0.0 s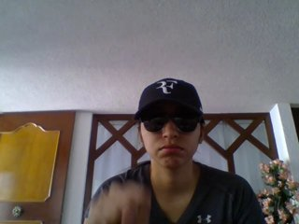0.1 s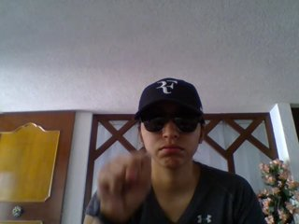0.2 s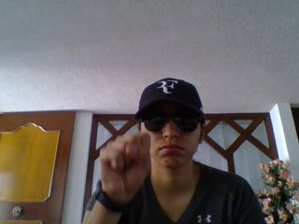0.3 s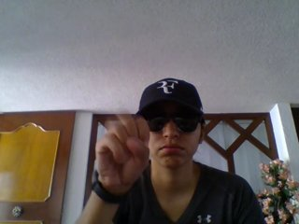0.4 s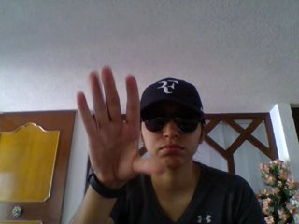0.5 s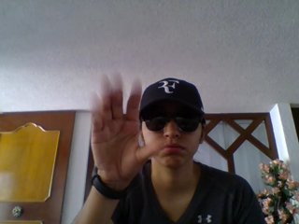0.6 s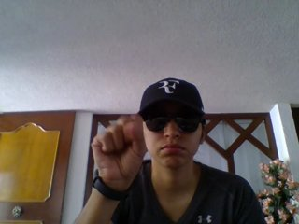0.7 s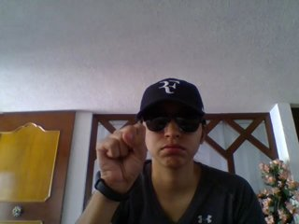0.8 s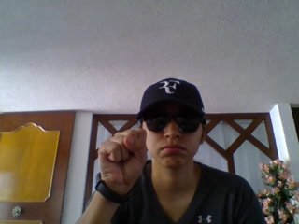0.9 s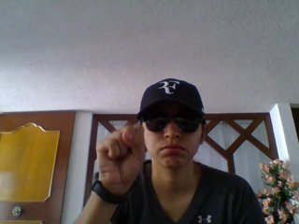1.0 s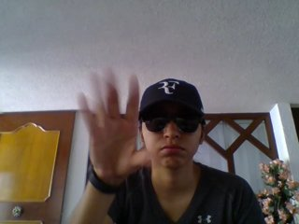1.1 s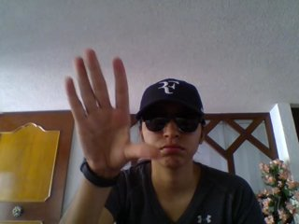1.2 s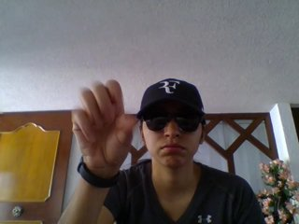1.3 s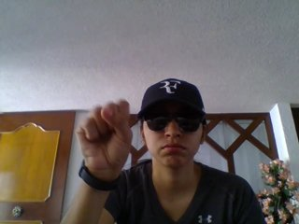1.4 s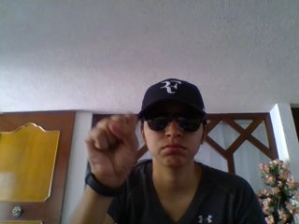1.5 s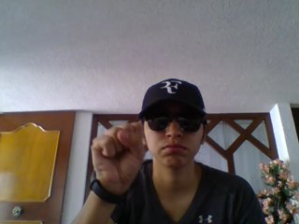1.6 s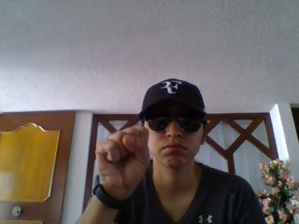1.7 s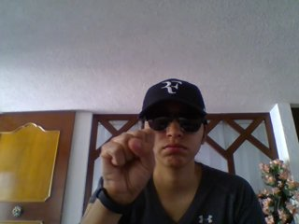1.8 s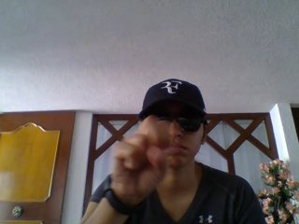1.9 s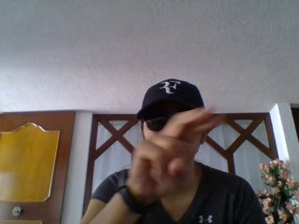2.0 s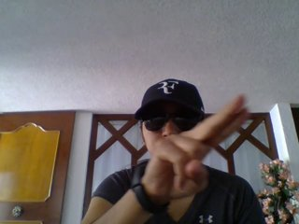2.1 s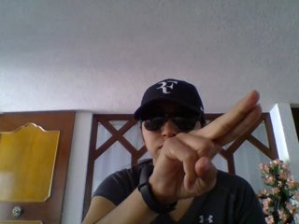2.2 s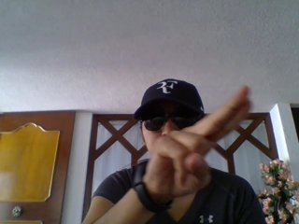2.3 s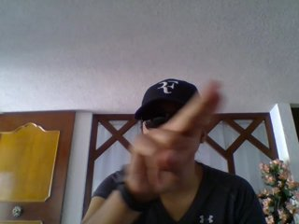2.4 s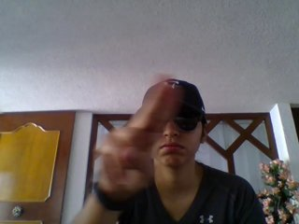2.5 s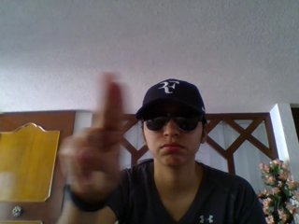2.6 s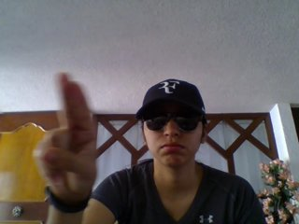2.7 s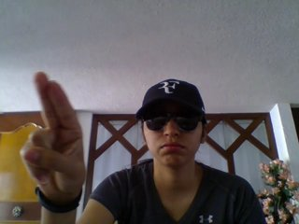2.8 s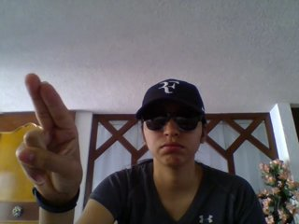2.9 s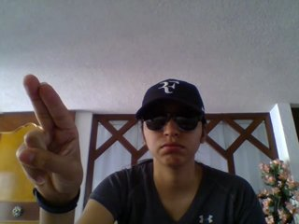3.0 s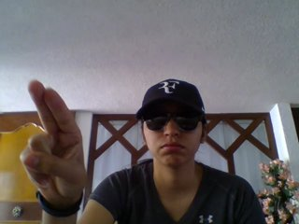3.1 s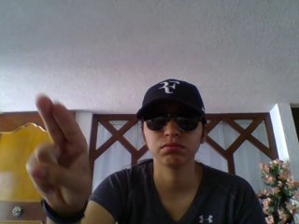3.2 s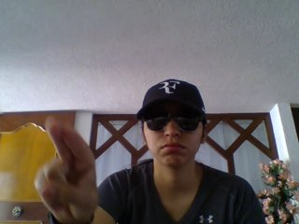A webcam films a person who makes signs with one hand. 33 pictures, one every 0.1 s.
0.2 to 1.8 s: Open twice.
1.9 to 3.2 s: Pointing with two fingers.
